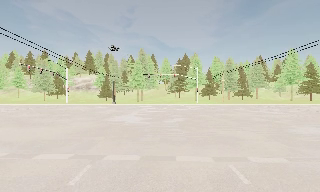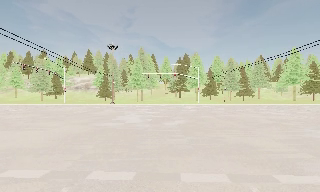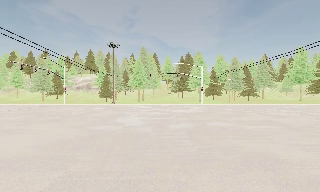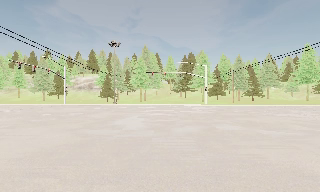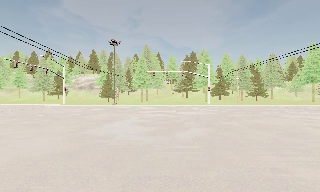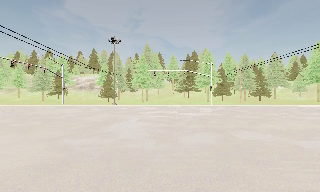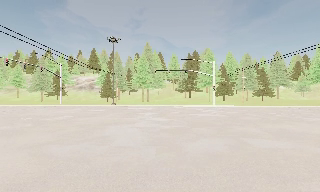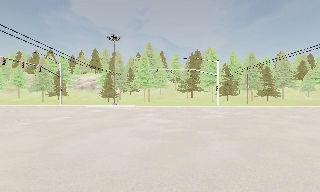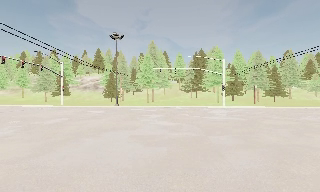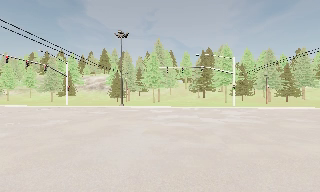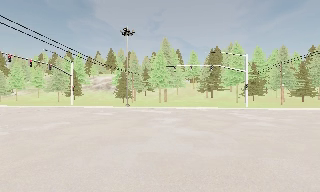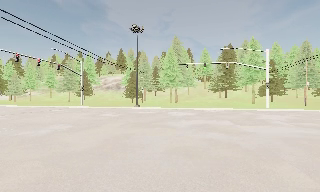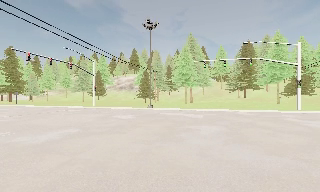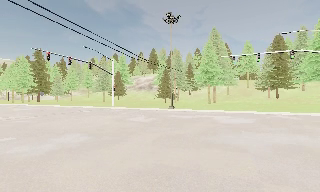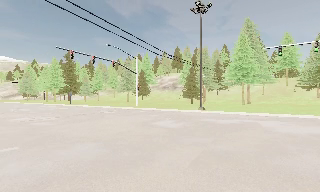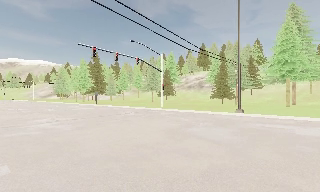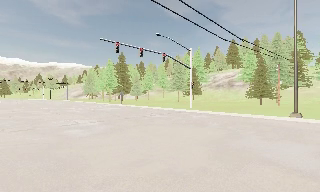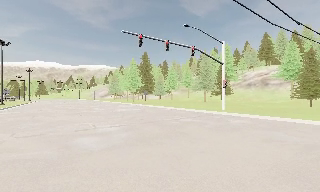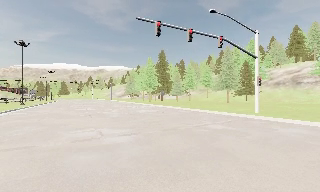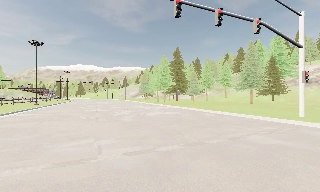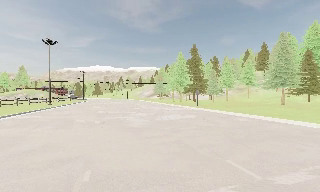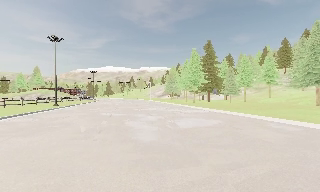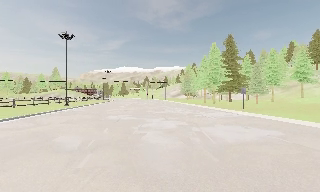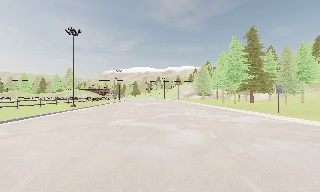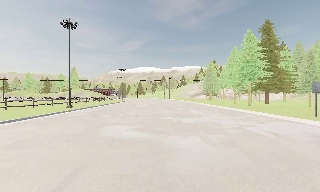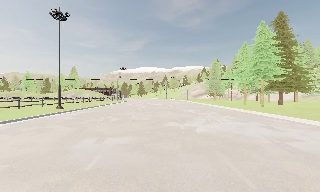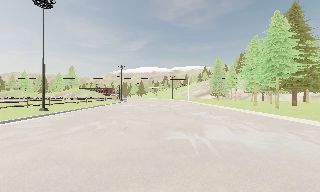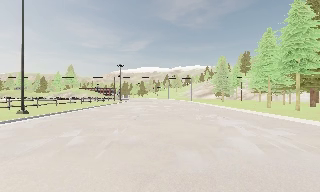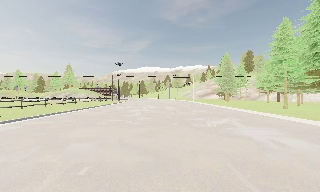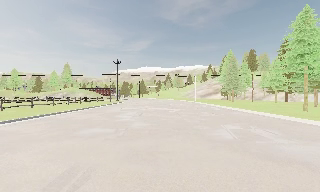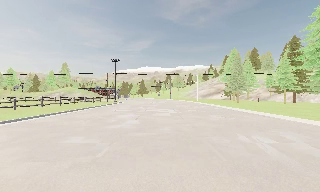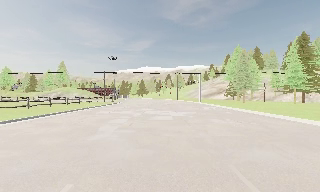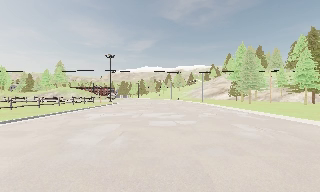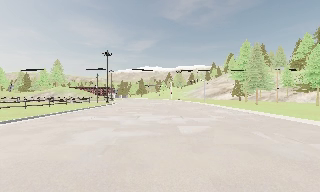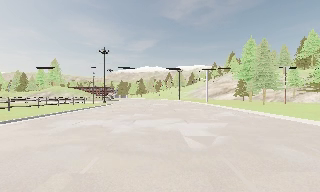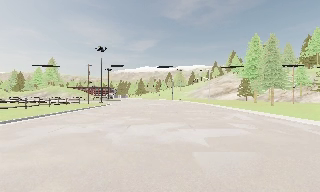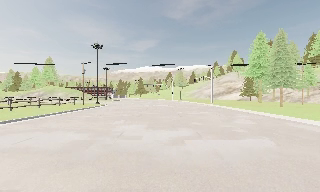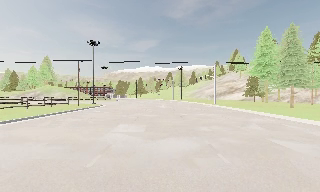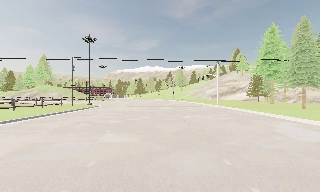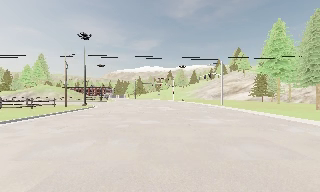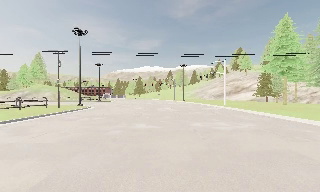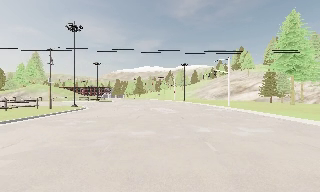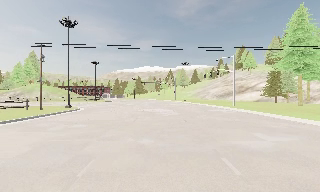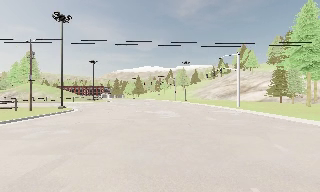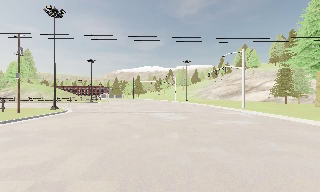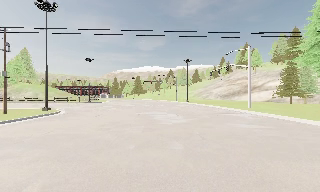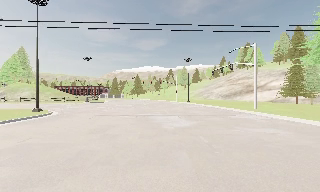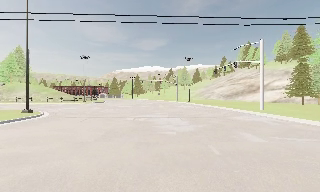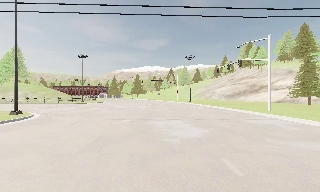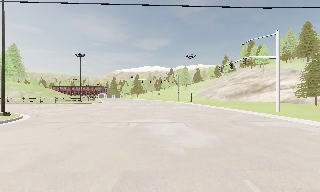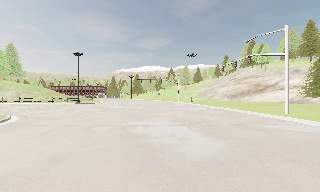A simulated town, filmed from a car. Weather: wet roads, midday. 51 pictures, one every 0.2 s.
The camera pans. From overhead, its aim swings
counterclockwise.
The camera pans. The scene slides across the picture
to the right.
0.0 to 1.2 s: The camera travels forward, about 6 m, so what stands in front looms larger.
1.2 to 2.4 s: The camera pans to its left, which is counterclockwise from overhead, by about 15 degrees. It travels forward, about 7 m, so what stands in front looms larger. It gains speed.
2.4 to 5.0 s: The scene slides to the right, as the camera pans about 70 degrees to its left. It travels forward, about 30 m.
5.0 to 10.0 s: The camera travels forward, about 45 m, so what stands in front looms larger. It loses speed.
The film runs forward here.
